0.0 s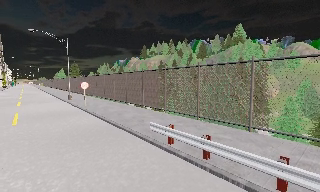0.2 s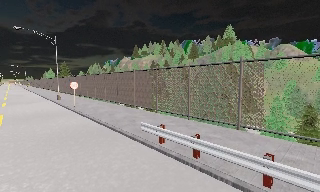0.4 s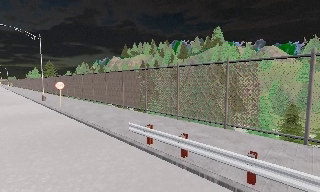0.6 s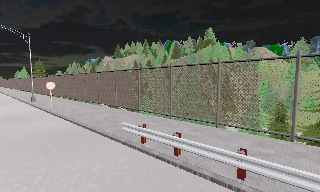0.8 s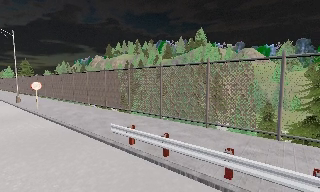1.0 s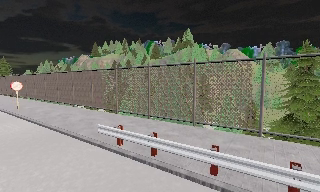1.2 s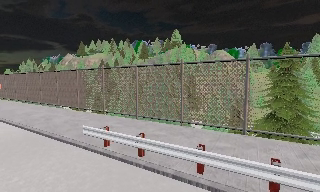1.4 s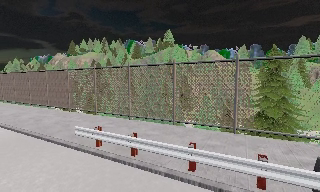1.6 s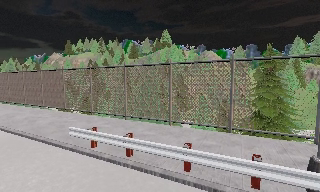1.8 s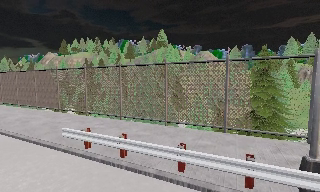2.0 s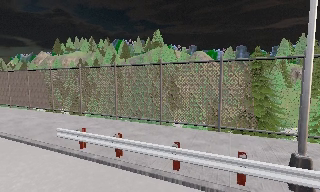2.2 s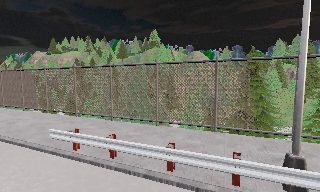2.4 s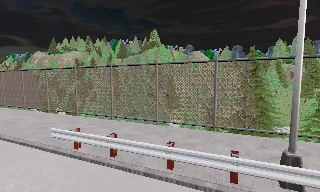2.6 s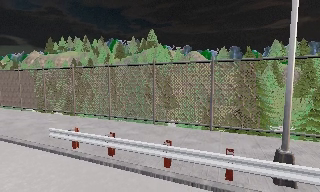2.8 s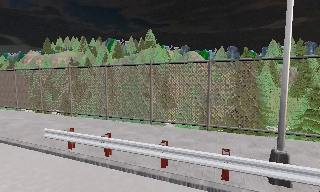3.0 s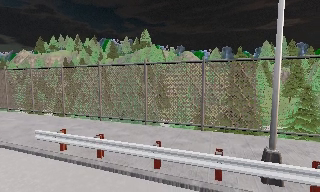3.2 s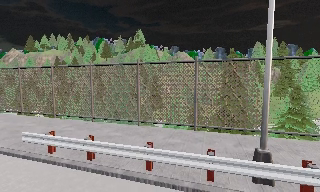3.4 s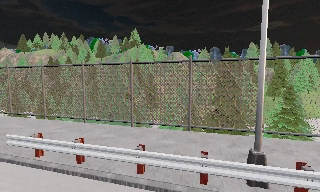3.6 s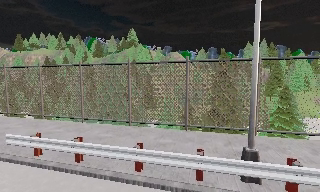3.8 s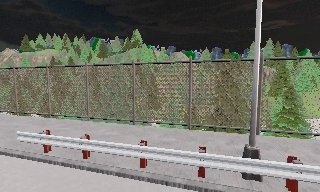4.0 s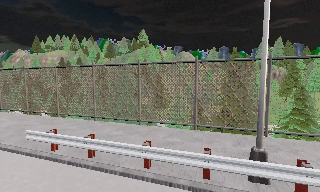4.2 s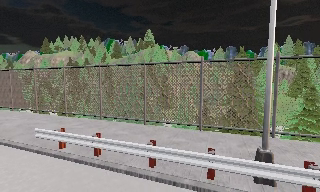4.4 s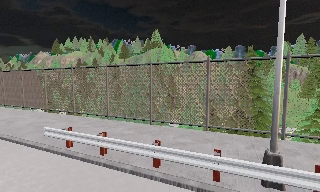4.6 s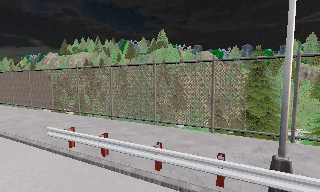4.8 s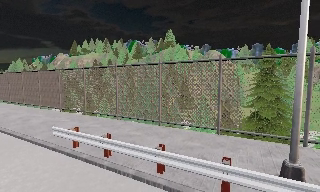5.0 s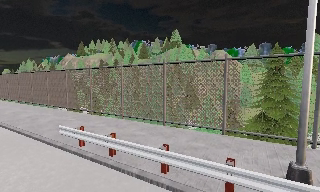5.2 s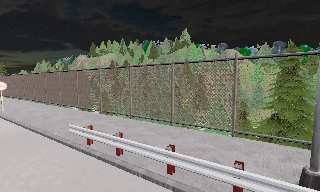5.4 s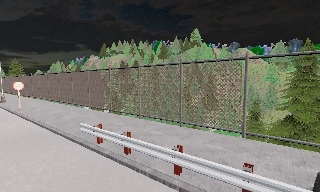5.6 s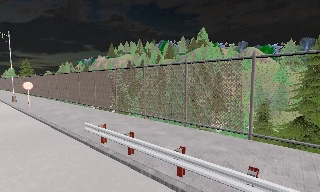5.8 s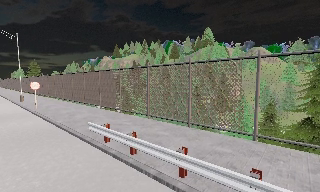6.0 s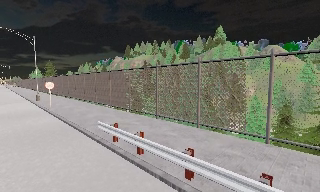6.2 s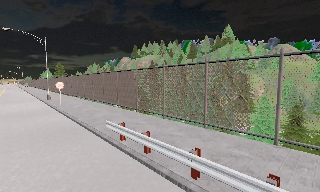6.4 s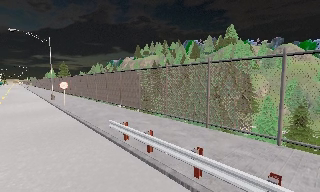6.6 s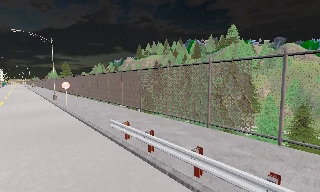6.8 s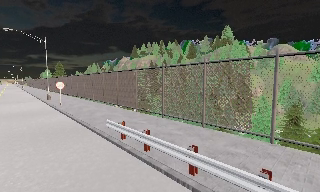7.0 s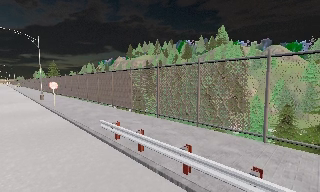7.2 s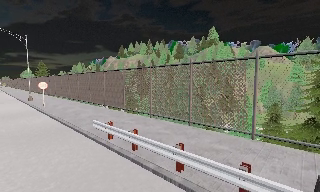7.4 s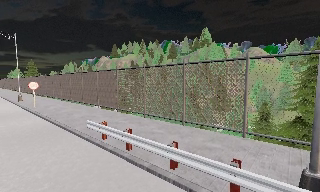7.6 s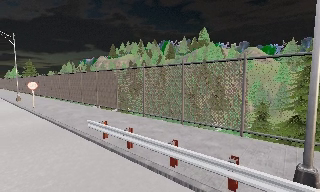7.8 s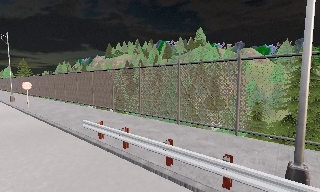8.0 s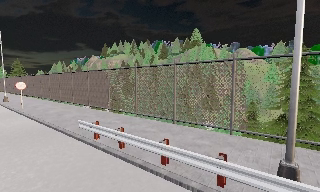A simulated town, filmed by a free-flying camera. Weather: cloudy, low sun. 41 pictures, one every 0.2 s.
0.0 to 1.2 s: The camera pans to its right, which is clockwise from overhead, by about 20 degrees.
1.2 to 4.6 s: The camera travels to its right, about 0.5 m, so close, fixed things drift to the left.
4.6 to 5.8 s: The scene slides to the right, as the camera pans about 15 degrees to its left.
5.8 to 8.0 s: The camera travels backward, about 0.5 m, so what stands in front gets smaller.
The film runs backward here.
